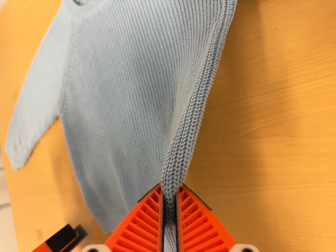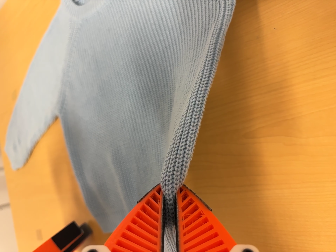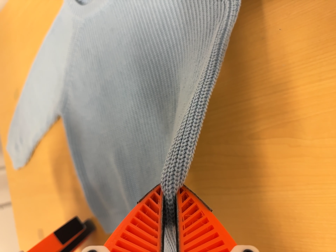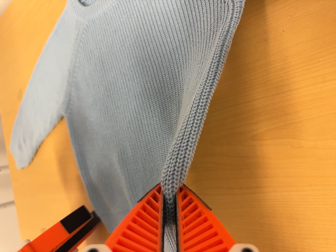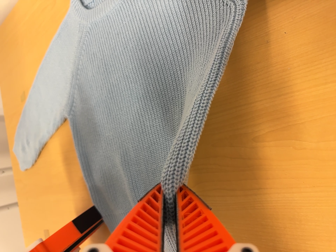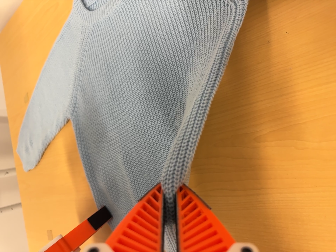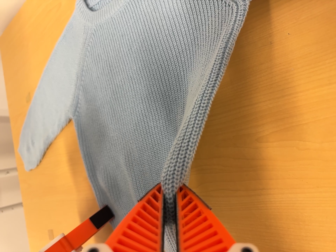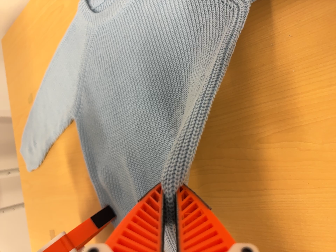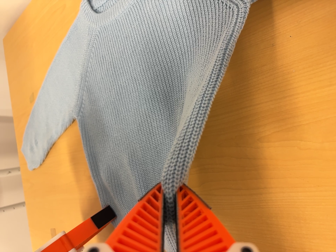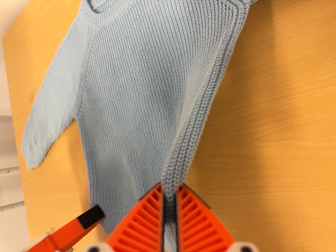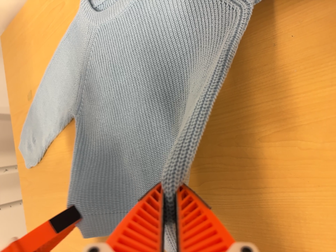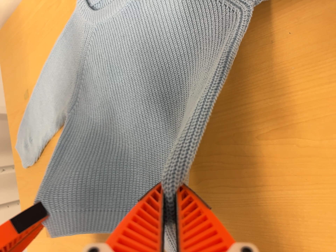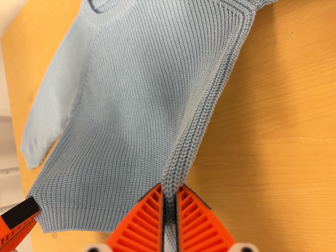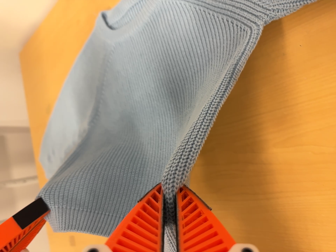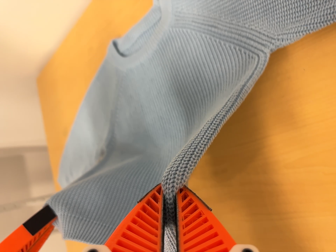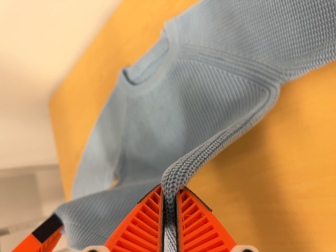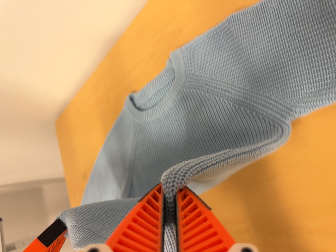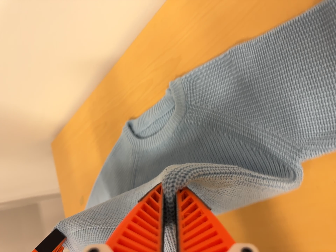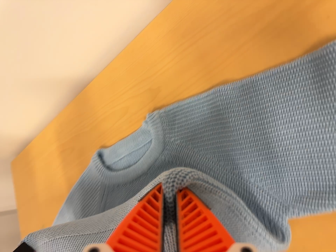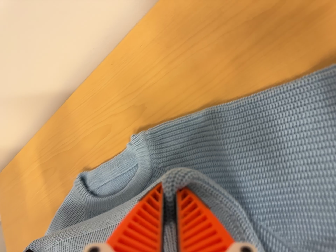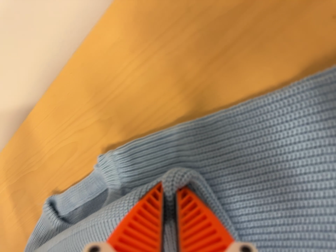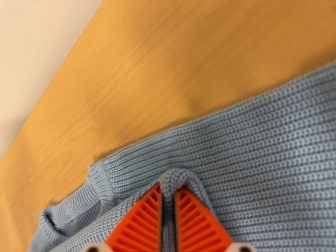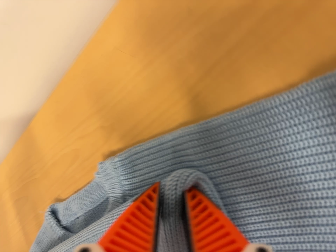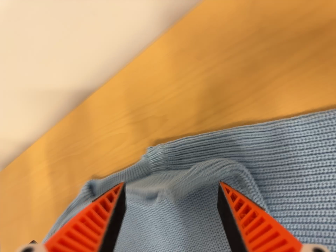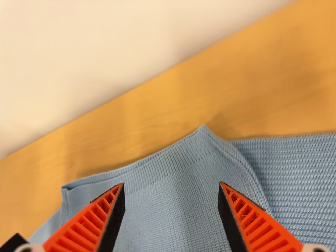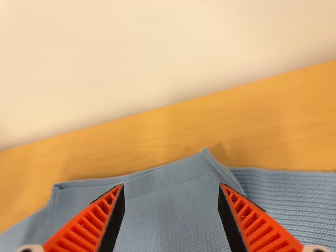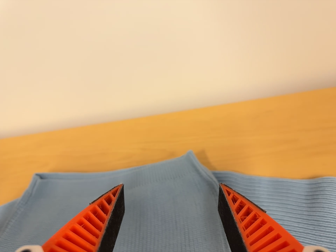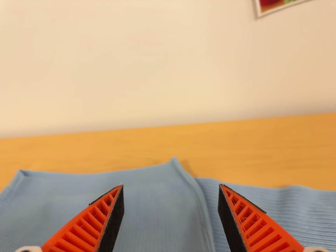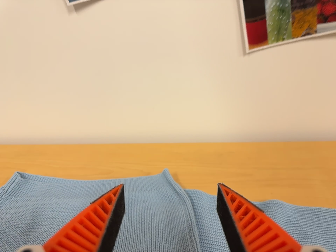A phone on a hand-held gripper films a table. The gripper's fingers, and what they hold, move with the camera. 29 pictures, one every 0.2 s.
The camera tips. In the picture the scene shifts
downward.
0.0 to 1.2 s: The camera shifts only a little, or ends up much as it began.
1.2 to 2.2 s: The camera keeps its place and its aim.
2.2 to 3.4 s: The camera travels toward the top of its view, about 14 cm, so close, fixed things drift downward. Its aim tips toward the top of its view by about 10 degrees, and the scene shifts downward. It rolls about its line of sight by about 10 degrees, and the scene rotates counterclockwise.
3.4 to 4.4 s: The camera travels forward and toward the top of its view, about 16 cm, so what stands in front looms larger.
4.4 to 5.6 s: The camera pans to its right by about 20 degrees. It travels backward, toward the bottom of its view and to its left, about 36 cm. Its aim tips toward the top of its view by about 40 degrees. It rolls about its line of sight by about 50 degrees, and the scene rotates clockwise.
The film runs forward here.
